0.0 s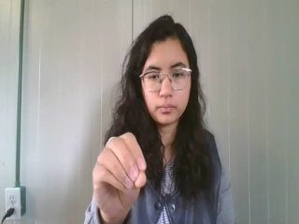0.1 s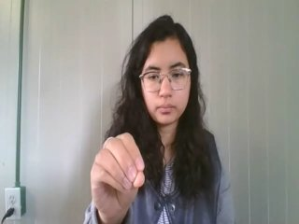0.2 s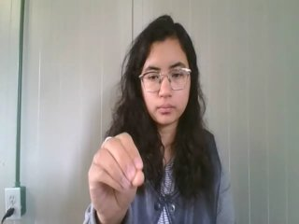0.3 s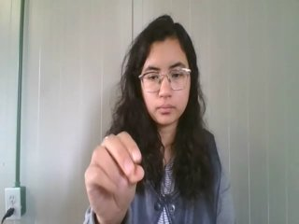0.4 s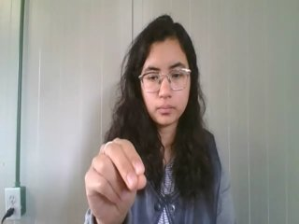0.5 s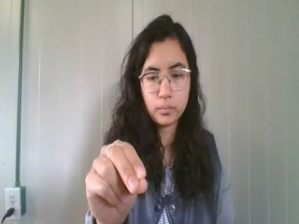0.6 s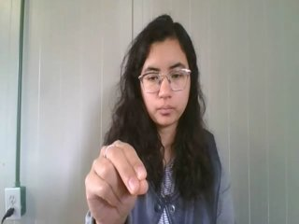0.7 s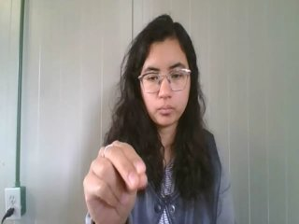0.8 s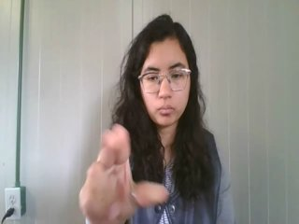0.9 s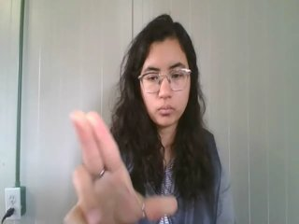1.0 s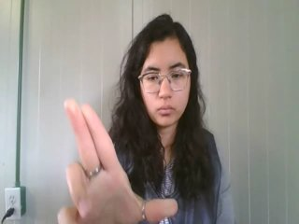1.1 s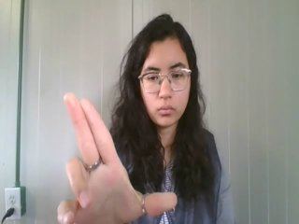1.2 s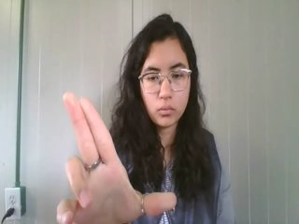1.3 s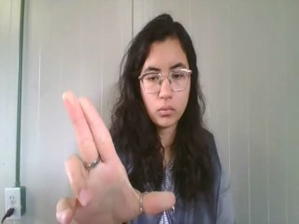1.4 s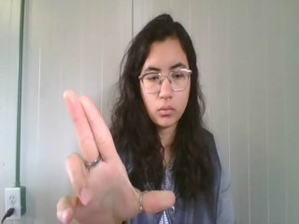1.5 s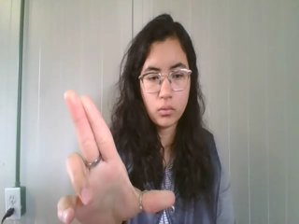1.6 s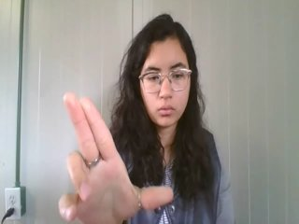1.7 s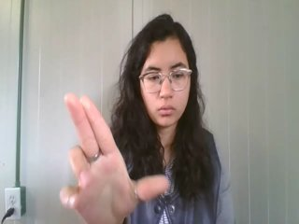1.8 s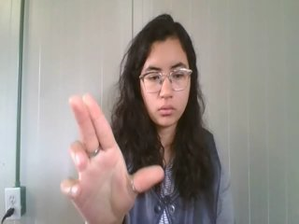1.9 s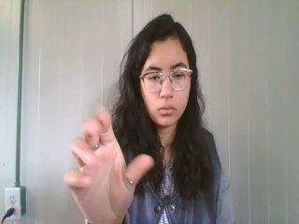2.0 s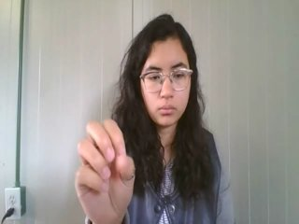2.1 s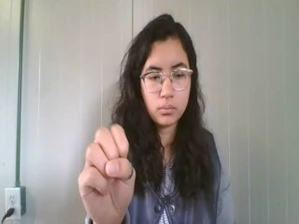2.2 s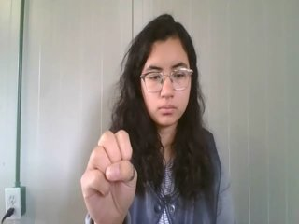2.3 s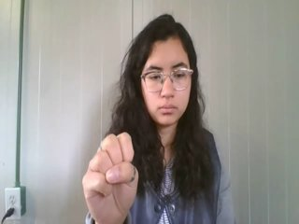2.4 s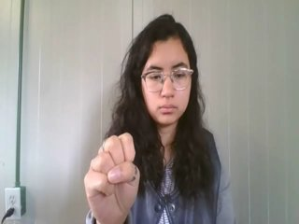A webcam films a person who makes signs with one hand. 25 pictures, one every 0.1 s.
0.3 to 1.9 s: Zoom in.
2.0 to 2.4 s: Non-gesture.
